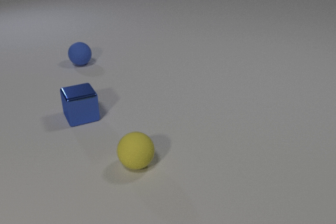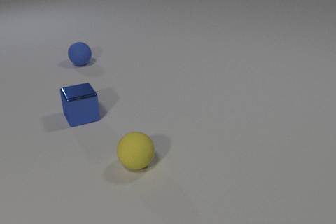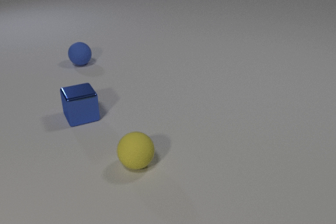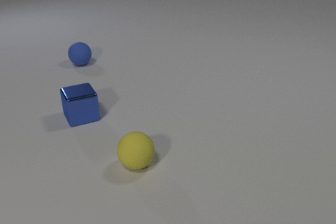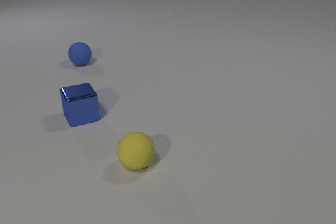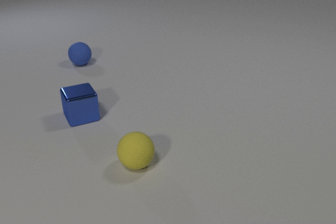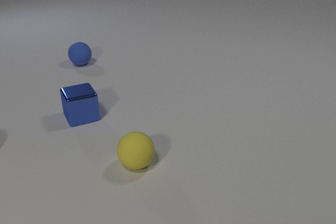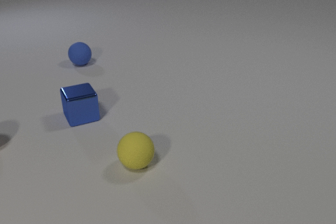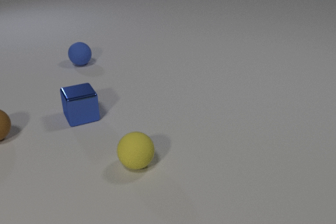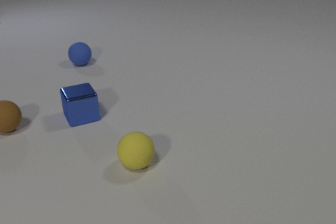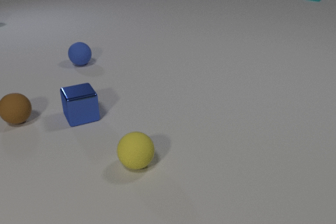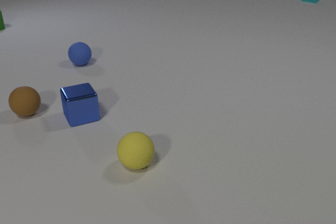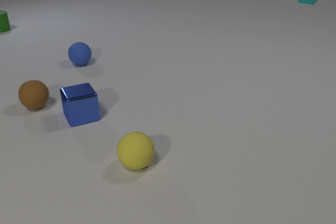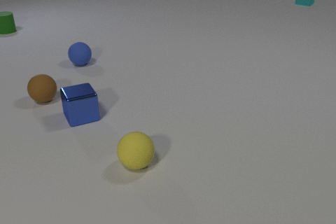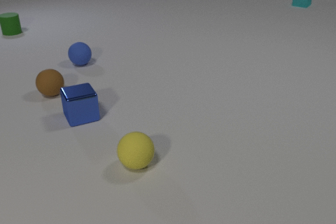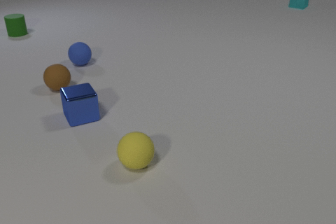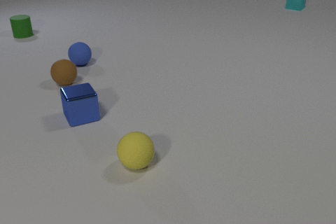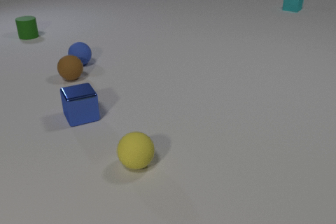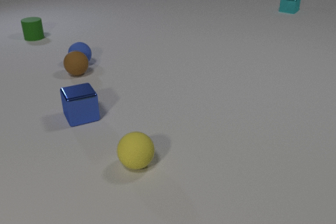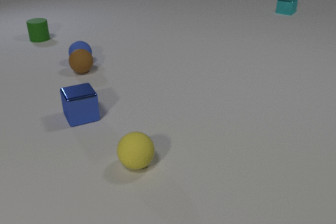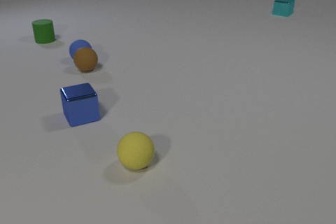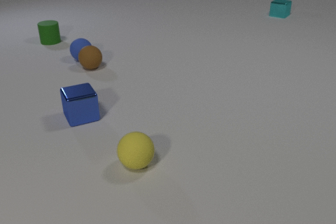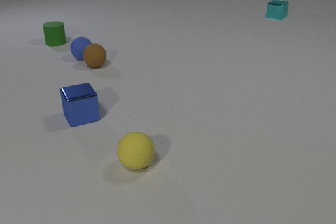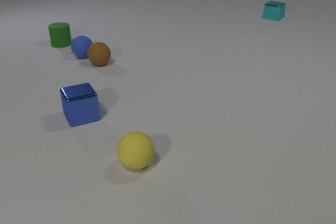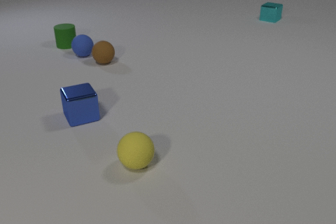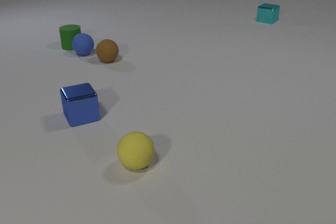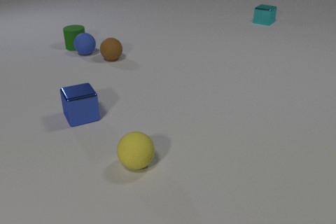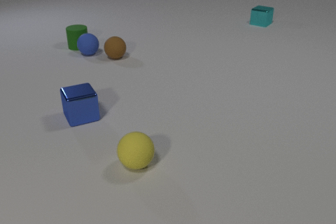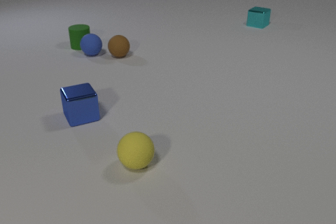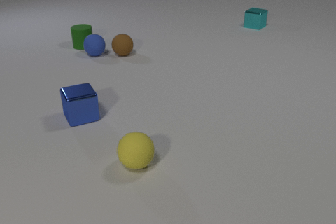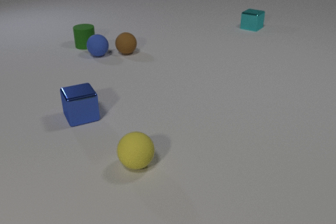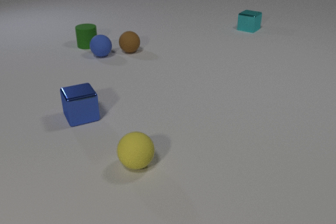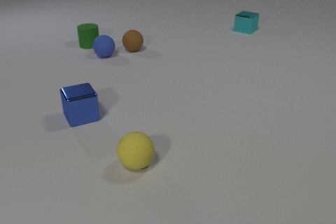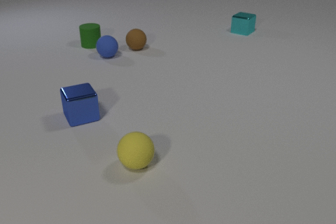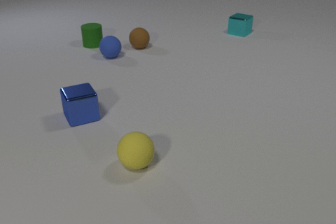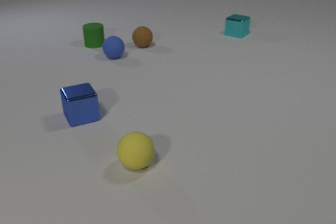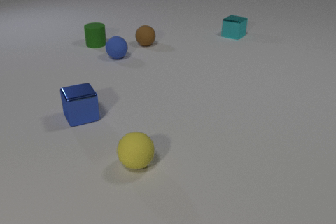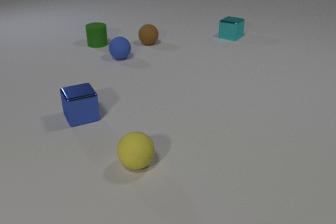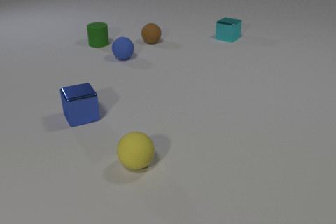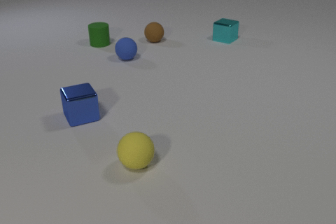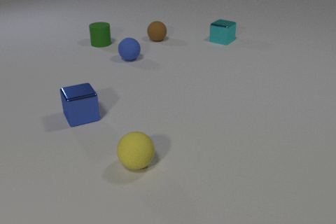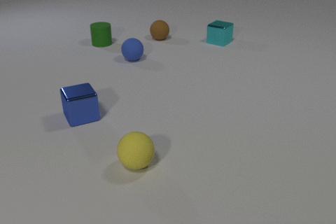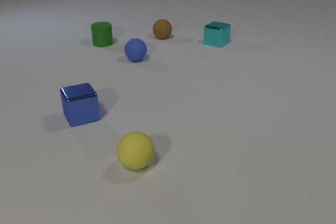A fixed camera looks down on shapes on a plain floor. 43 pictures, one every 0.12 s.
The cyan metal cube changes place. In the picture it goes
toward the camera.
0.00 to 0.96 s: The brown rubber sphere comes in at the left edge, rolls away from the camera and to the right. The cyan metal cube comes in at the top edge, slides toward the camera.
0.96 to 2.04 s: The brown rubber sphere rolls away from the camera and to the right. The green rubber cylinder comes in at the left edge, slides toward the camera and to the right. The cyan metal cube slides toward the camera and to the left.
2.04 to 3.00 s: The brown rubber sphere rolls away from the camera and to the right. The blue rubber sphere rolls away from the camera. The green rubber cylinder slides toward the camera and to the right. The cyan metal cube slides toward the camera and to the left. The brown rubber sphere and the blue rubber sphere collide.
3.00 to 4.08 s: The brown rubber sphere rolls away from the camera and to the right. The blue rubber sphere rolls to the right and toward the camera. The green rubber cylinder slides to the right. The cyan metal cube slides toward the camera and to the left. The blue rubber sphere and the green rubber cylinder collide.
4.08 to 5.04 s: The brown rubber sphere rolls away from the camera and to the right. The blue rubber sphere rolls to the right and toward the camera. The green rubber cylinder slides to the right. The cyan metal cube slides toward the camera and to the left.
How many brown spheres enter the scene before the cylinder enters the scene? 1.
What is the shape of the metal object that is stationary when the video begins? cube.
How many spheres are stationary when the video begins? 2.
